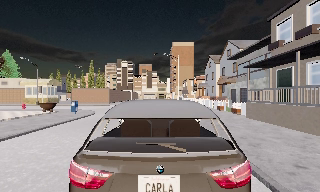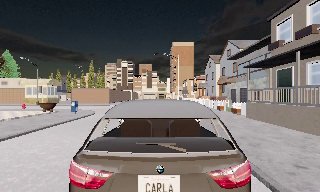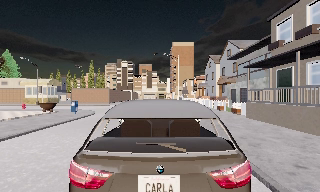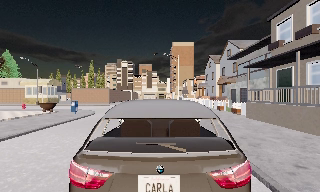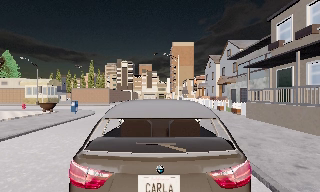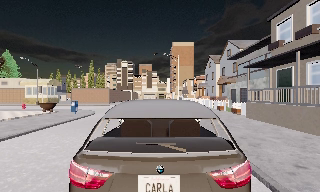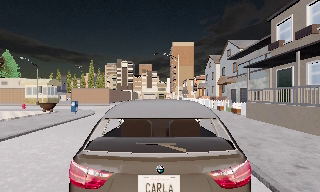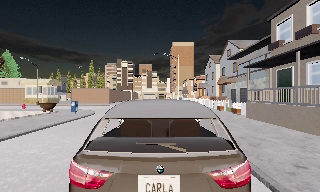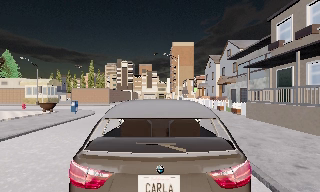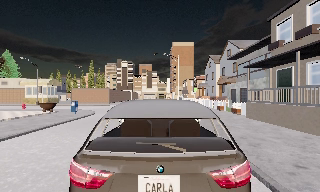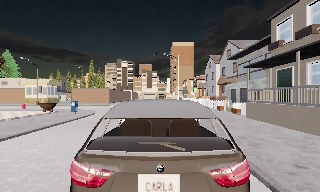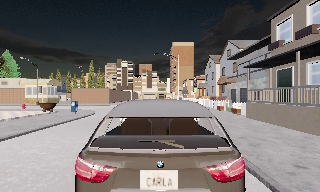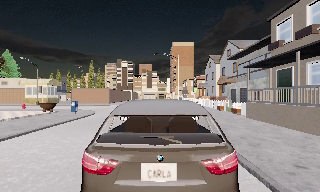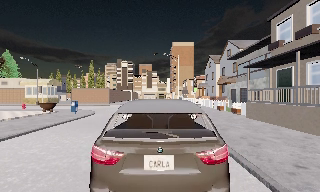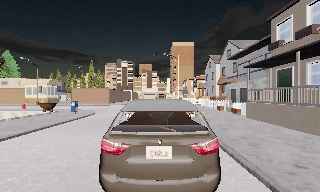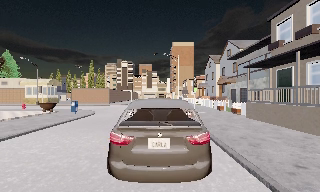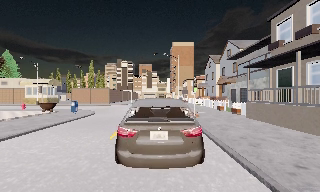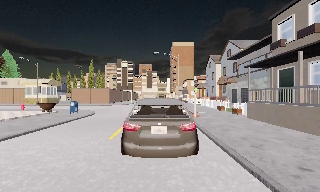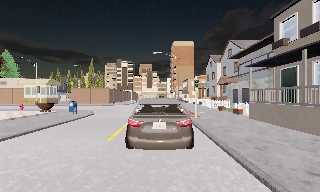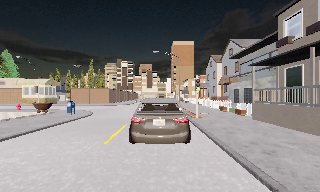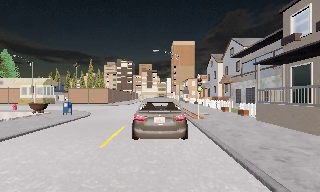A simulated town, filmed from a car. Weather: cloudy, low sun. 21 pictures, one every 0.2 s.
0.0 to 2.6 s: The camera keeps its place and its aim.
2.6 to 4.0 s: The camera travels forward, about 1 m, so what stands in front looms larger. It gains speed.
The film runs forward here.
